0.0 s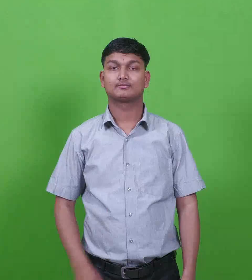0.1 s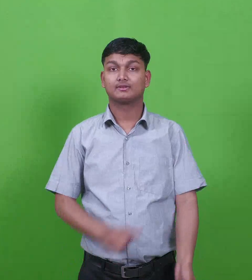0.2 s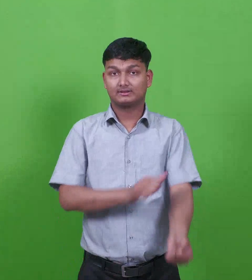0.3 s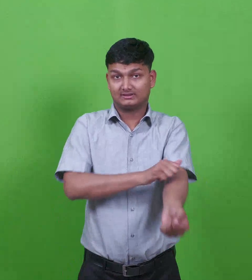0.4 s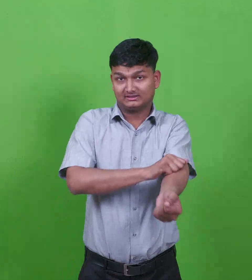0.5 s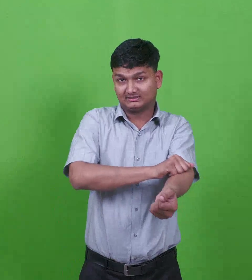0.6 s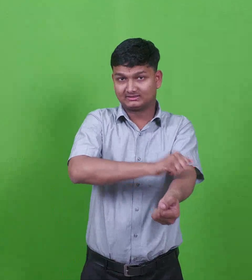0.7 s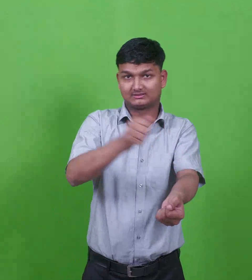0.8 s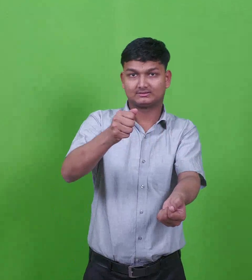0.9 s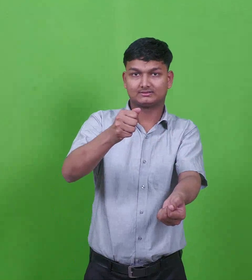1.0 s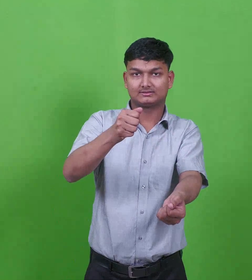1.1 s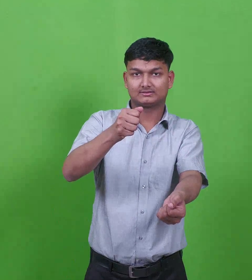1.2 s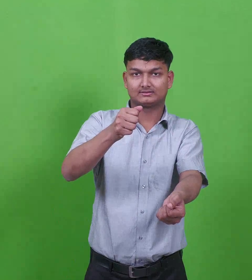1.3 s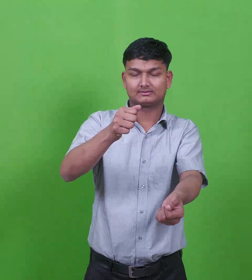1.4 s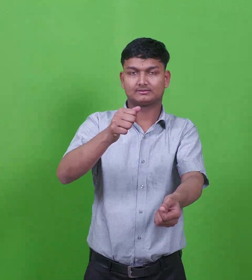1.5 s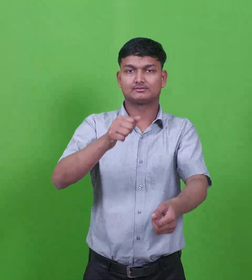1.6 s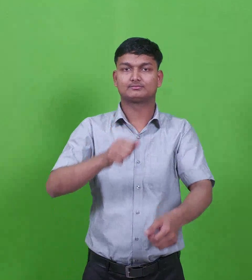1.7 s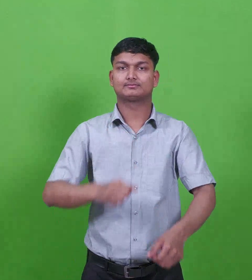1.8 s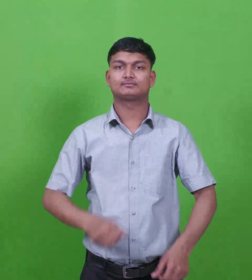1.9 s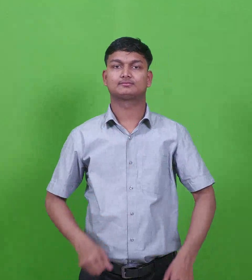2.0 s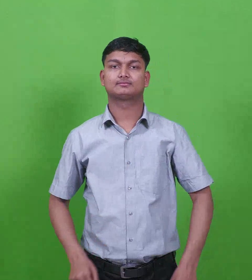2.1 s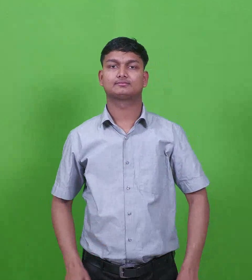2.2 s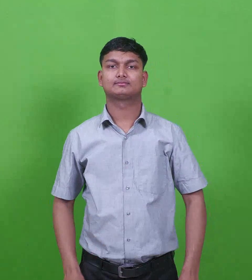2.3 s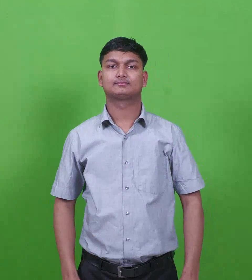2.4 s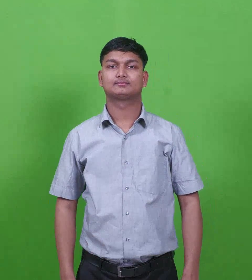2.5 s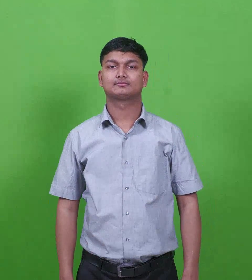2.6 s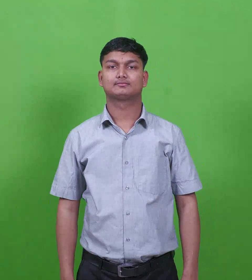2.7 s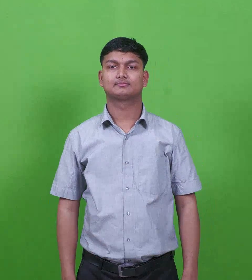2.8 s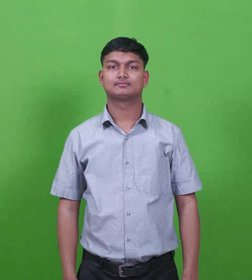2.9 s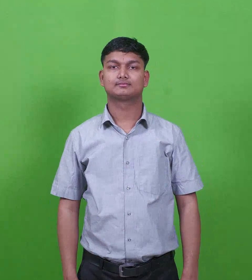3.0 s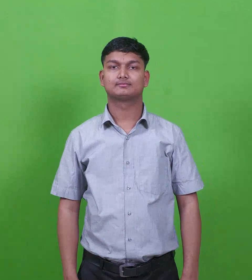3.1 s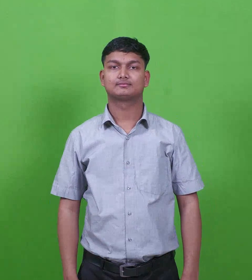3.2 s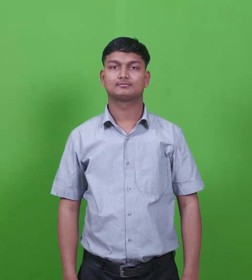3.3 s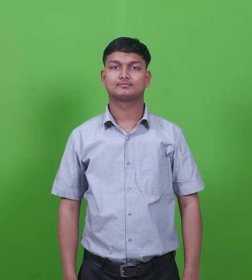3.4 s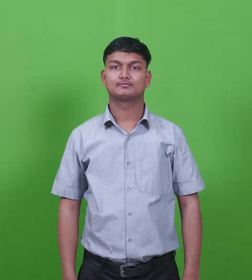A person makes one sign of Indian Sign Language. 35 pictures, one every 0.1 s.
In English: bartholomew
